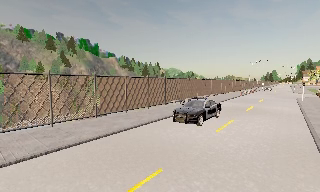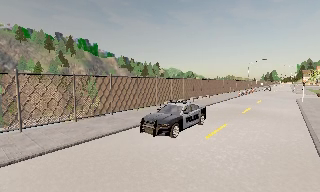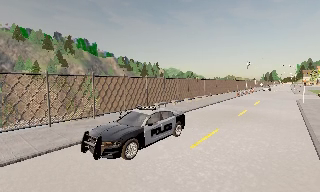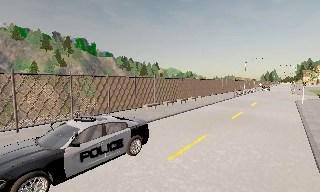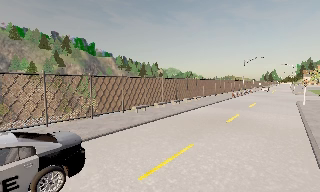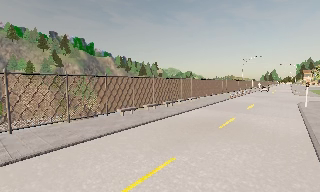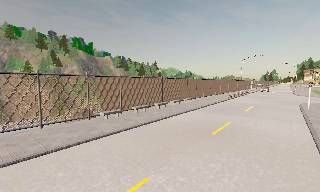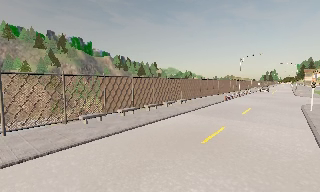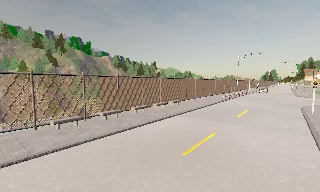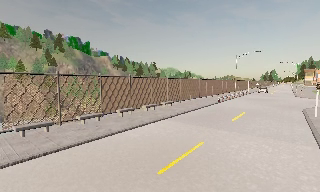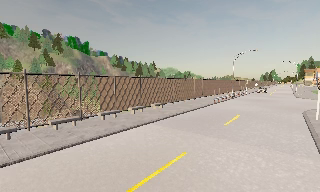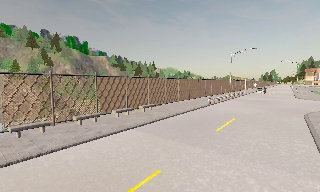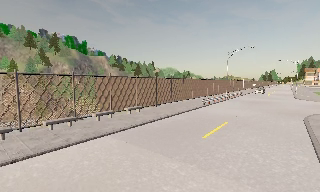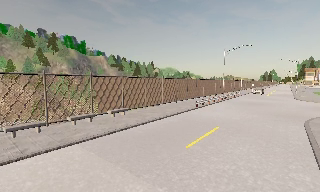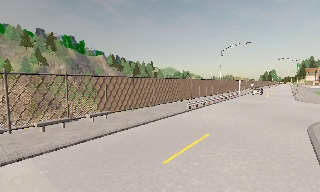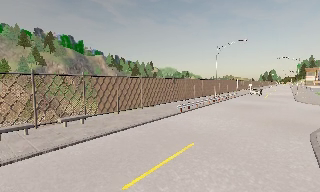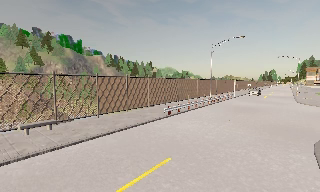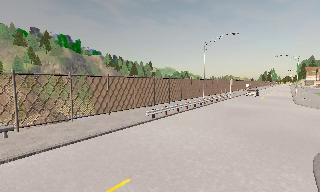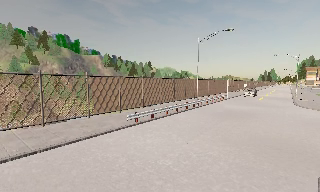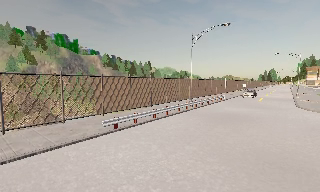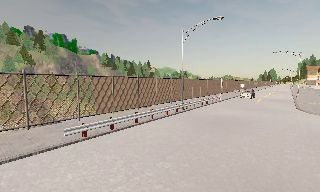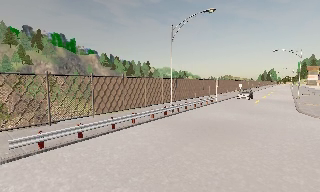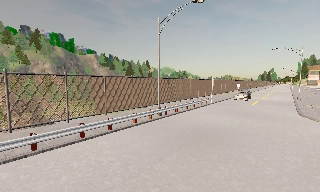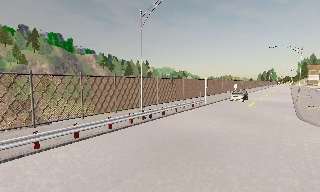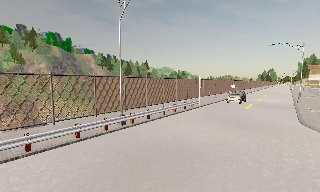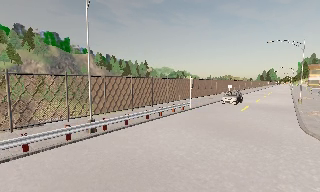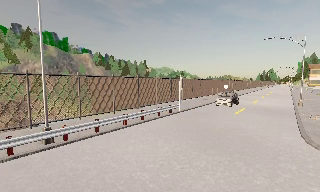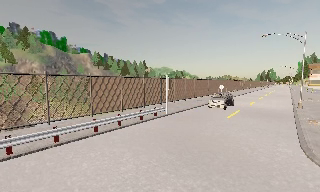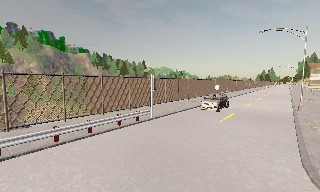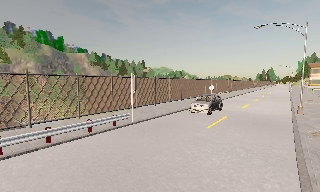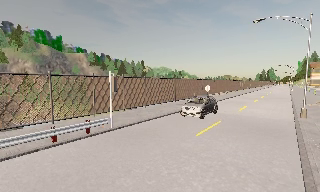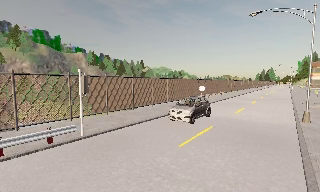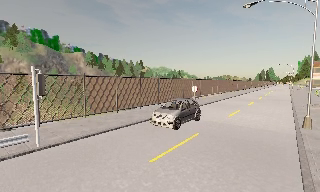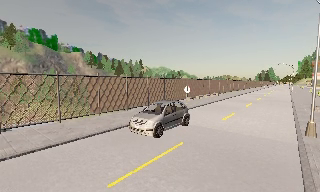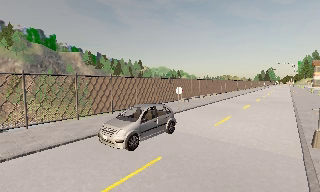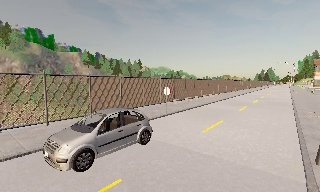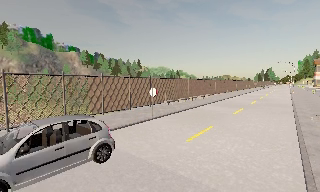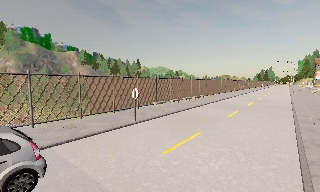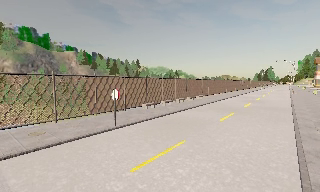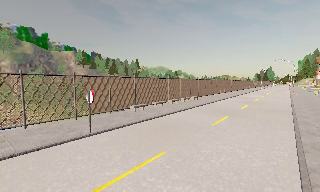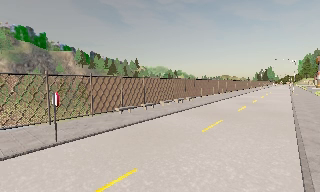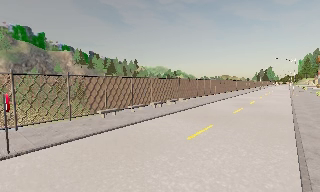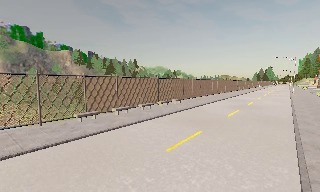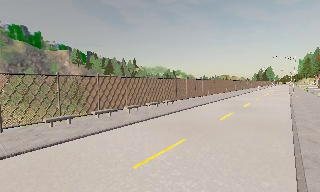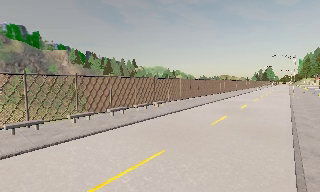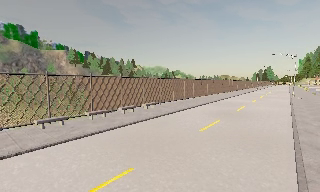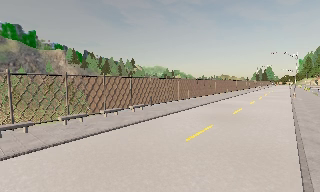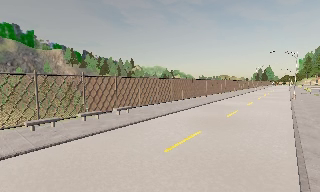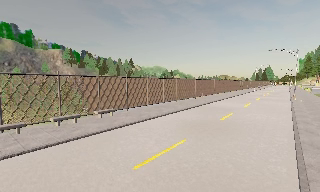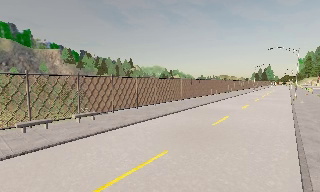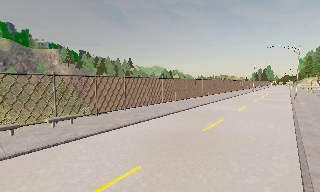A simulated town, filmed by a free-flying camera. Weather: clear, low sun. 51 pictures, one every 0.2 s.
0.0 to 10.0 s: The camera travels forward and to its right, about 80 m, so what stands in front looms larger.
The film runs forward here.
